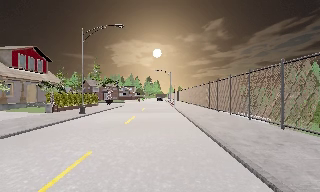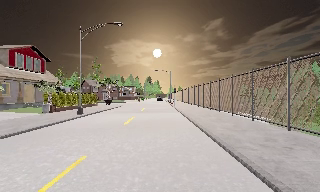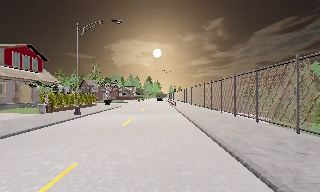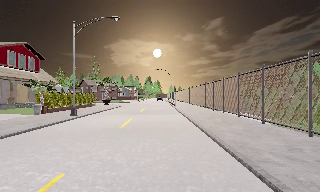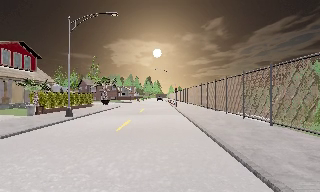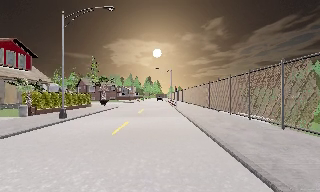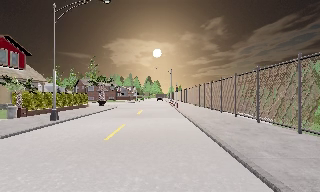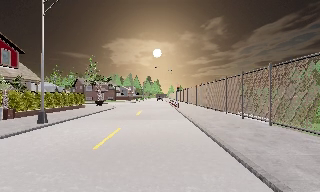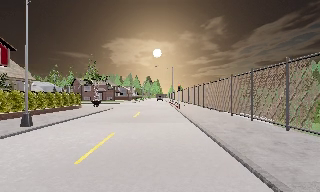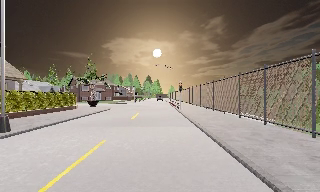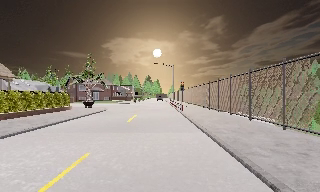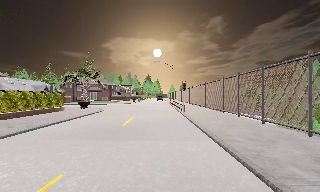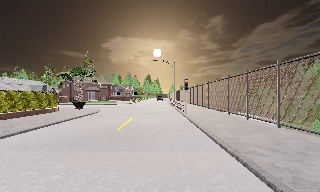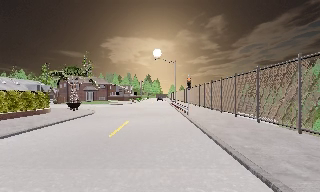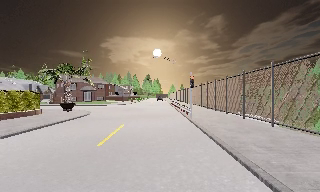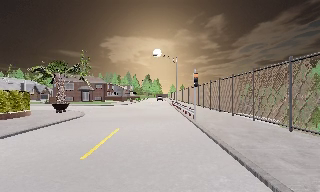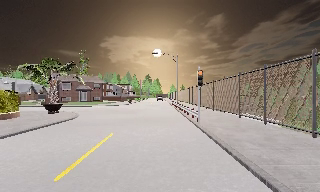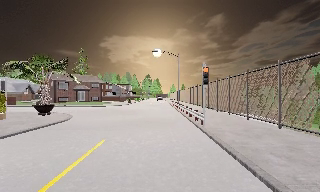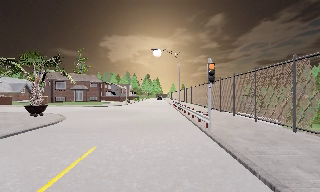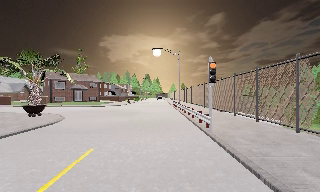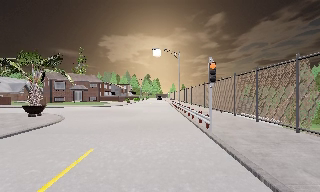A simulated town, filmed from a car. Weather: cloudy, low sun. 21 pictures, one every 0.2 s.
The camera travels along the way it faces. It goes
forward.
0.0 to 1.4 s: The camera travels forward, about 4.5 m, so what stands in front looms larger. It gains speed.
1.4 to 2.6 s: The camera travels forward, about 7 m, so what stands in front looms larger.
2.6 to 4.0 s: The camera travels forward, about 5 m, so what stands in front looms larger. It loses speed.
The film runs forward here.
